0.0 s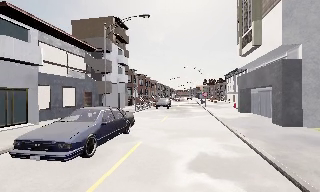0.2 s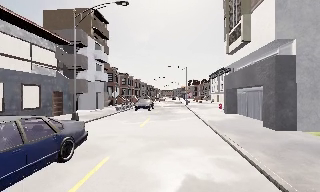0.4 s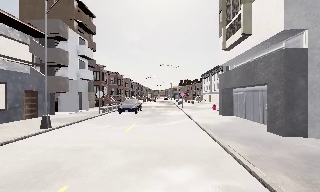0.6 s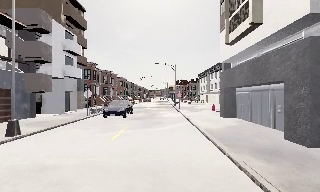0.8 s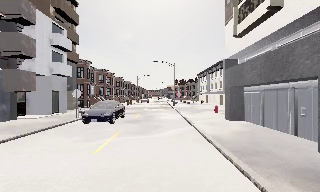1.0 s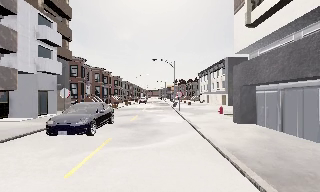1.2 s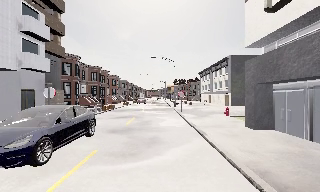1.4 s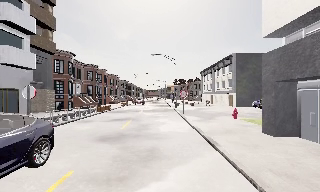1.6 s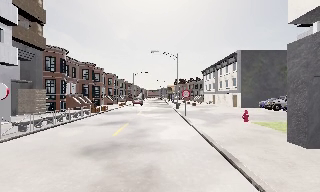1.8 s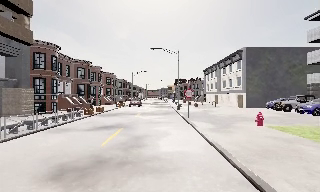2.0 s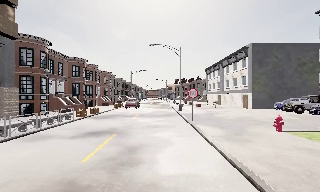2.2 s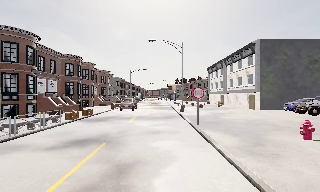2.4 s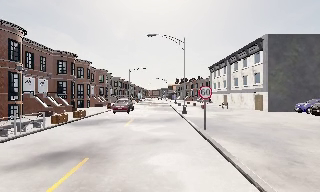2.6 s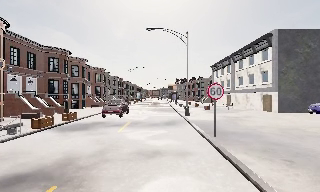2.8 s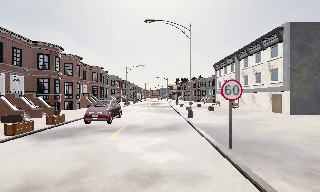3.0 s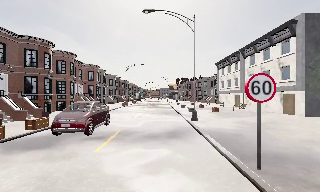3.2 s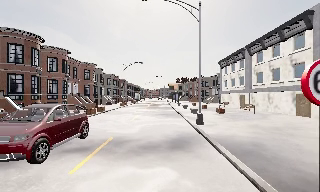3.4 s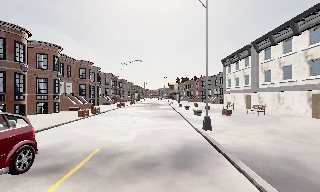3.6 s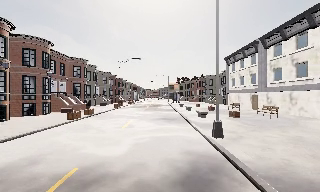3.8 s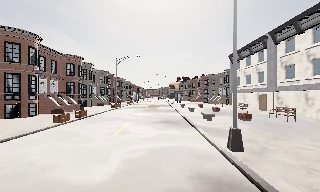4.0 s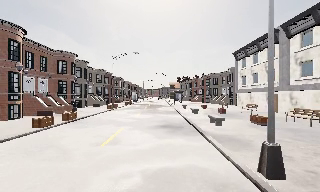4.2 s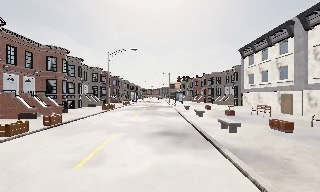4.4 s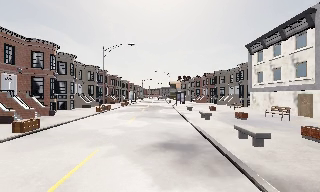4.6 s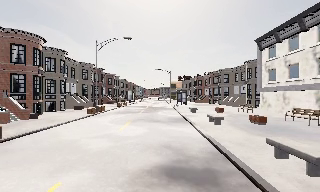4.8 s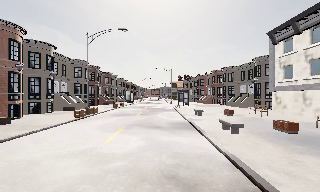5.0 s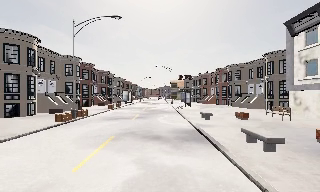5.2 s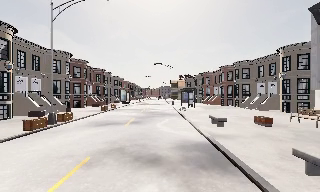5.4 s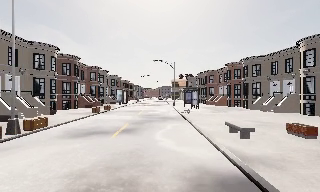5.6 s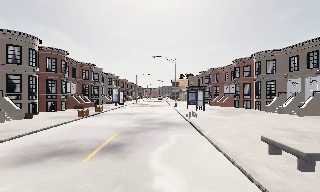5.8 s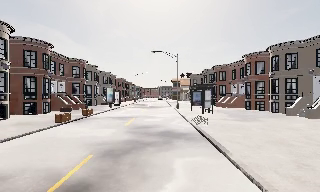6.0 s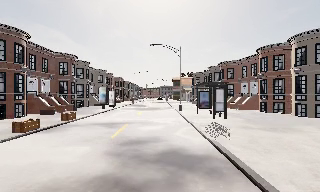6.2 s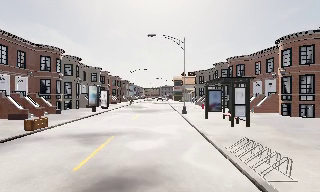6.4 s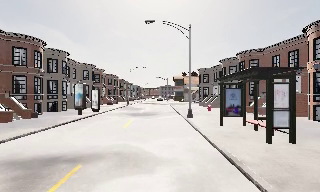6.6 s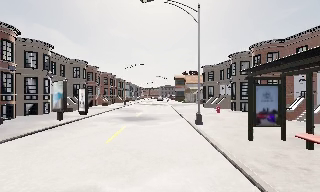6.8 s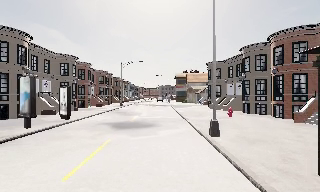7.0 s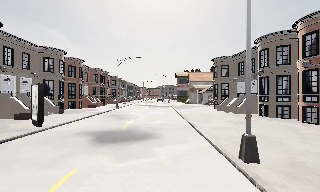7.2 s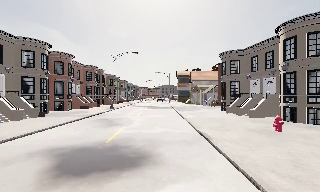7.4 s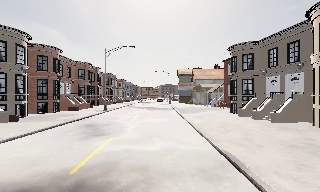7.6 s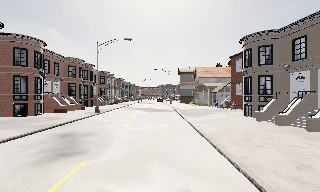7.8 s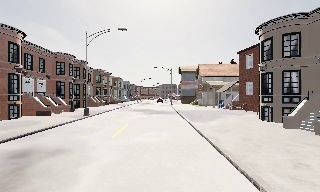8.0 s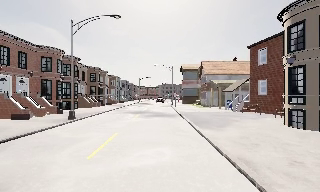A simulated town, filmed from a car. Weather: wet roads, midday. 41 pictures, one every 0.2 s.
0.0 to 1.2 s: The scene slides to the left, as the camera pans about 10 degrees to its right. It travels forward, about 9 m, so what stands in front looms larger.
1.2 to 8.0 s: The camera travels forward, about 70 m, so what stands in front looms larger. It gains speed.
The film runs forward here.
